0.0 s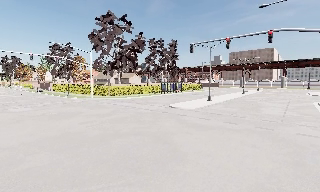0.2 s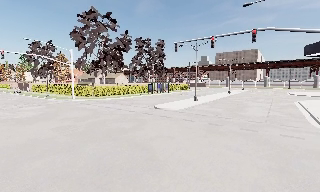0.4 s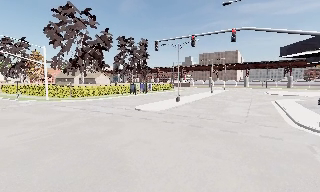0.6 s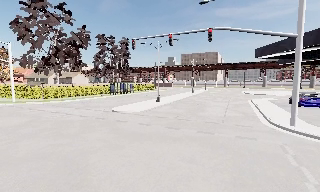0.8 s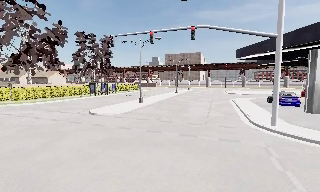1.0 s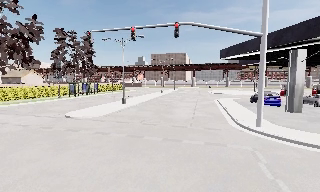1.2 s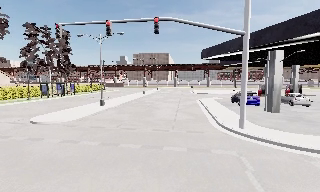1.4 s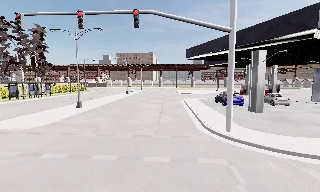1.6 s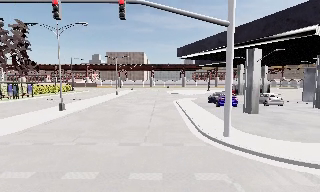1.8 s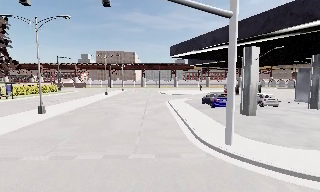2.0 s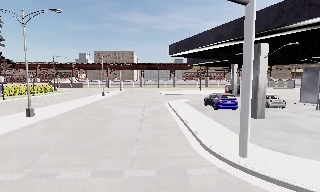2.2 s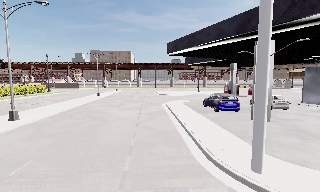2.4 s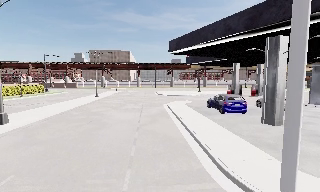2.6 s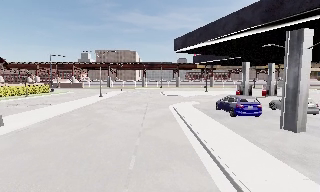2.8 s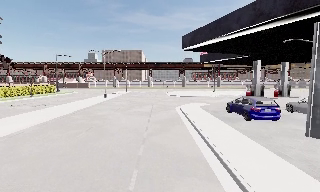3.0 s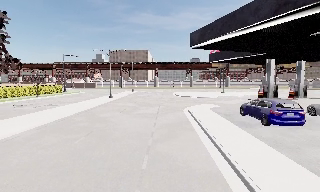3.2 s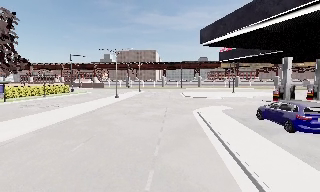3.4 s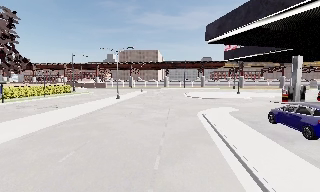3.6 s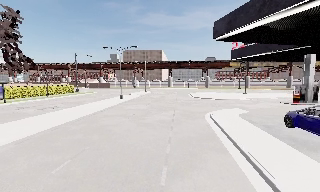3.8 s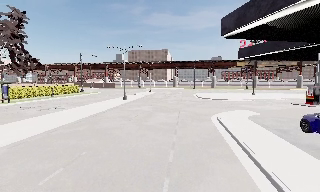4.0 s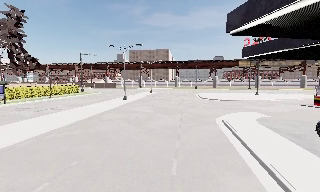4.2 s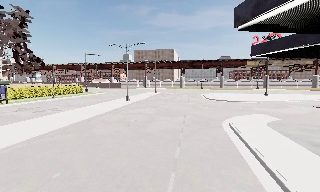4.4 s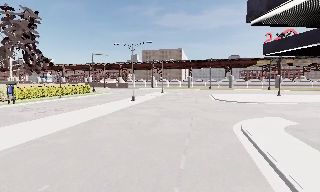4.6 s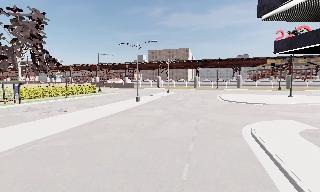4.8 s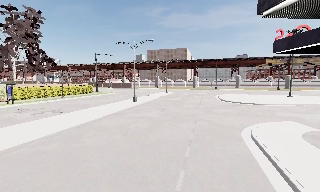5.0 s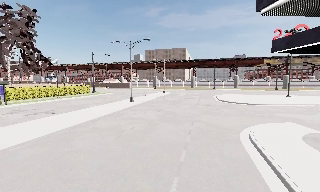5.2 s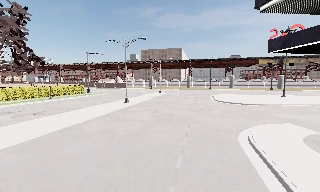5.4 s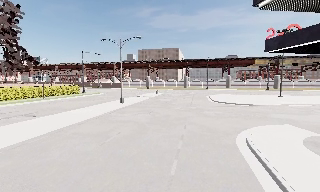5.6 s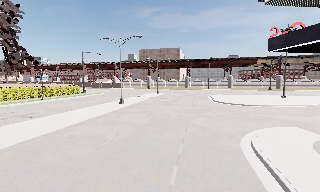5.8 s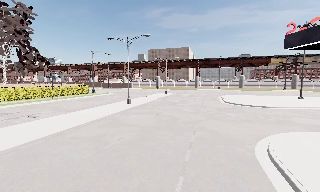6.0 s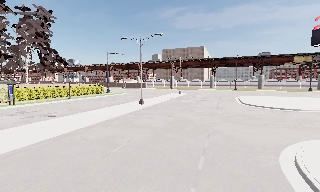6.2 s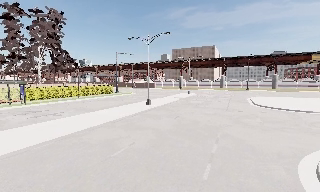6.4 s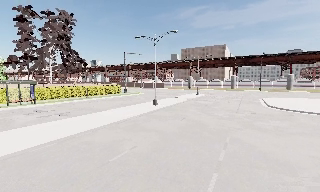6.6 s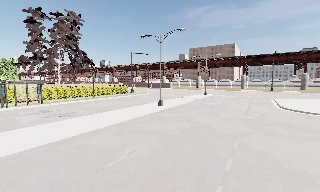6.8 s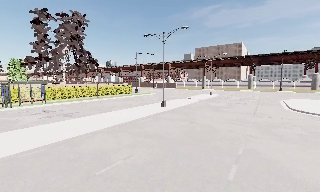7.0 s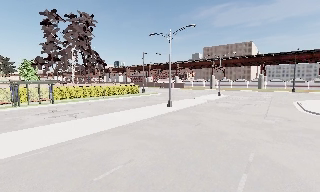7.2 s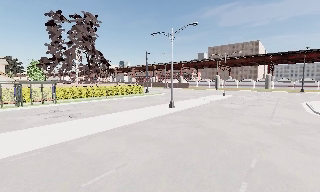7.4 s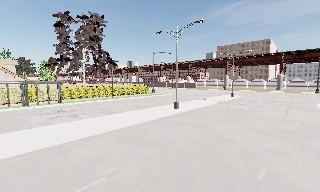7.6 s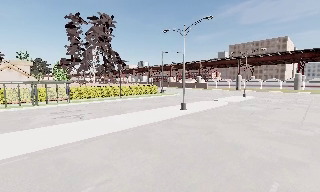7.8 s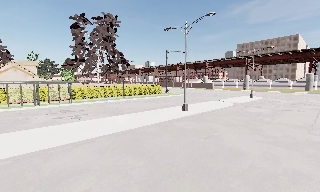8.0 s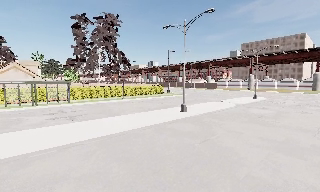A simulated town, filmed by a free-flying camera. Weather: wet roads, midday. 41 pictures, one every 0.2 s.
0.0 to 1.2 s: The camera pans to its right, which is clockwise from overhead, by about 30 degrees. It travels forward and to its right, about 5 m.
1.2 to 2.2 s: The camera swings to its right by about 15 degrees, and the scene slides to the left. It travels forward, about 5 m, so what stands in front looms larger.
2.2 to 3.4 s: The camera travels forward, about 6 m, so what stands in front looms larger.
3.4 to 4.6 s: The camera pans to its left, which is counterclockwise from overhead, by about 10 degrees. It travels forward, about 4.5 m, so what stands in front looms larger.
4.6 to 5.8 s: The camera travels forward, about 3 m, so what stands in front looms larger.
5.8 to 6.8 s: The camera pans to its left, which is counterclockwise from overhead, by about 15 degrees. It travels forward and to its right, about 2.5 m, so what stands in front looms larger.
6.8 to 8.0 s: The camera pans to its left, which is counterclockwise from overhead, by about 15 degrees. It travels forward and to its right, about 4 m, so what stands in front looms larger. It gains speed.
The film runs forward here.
